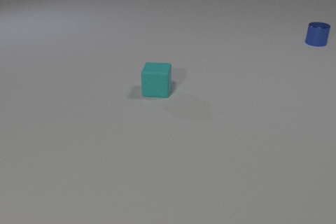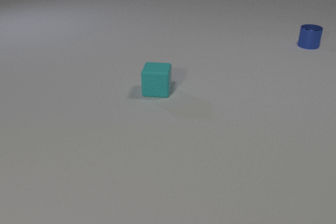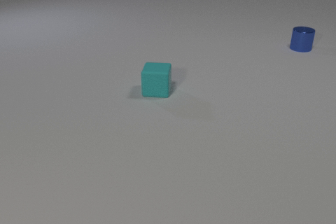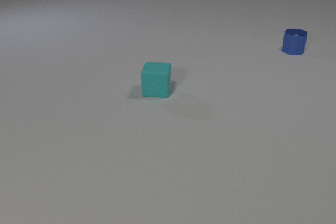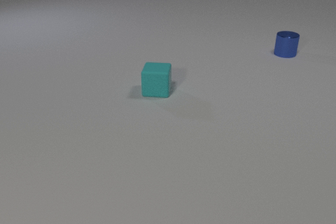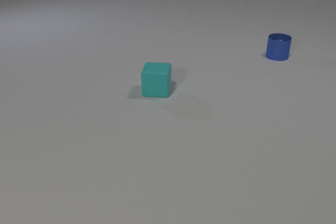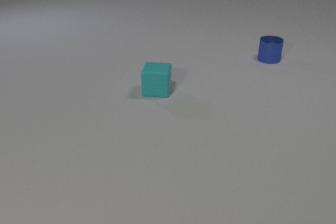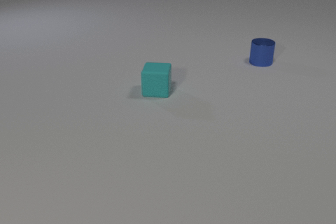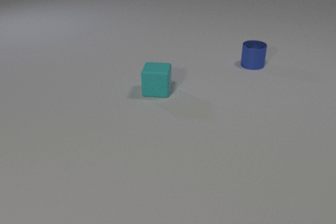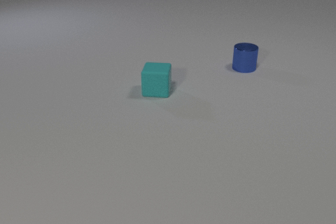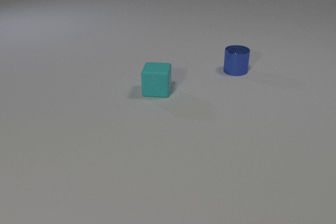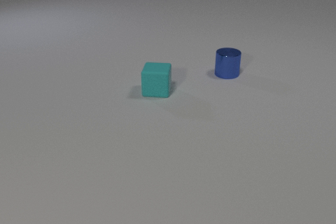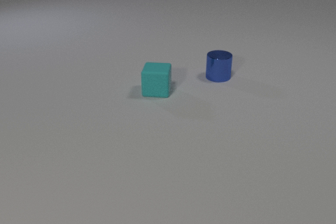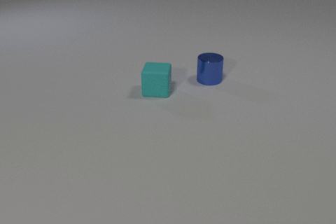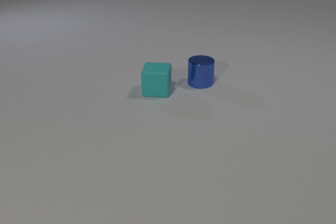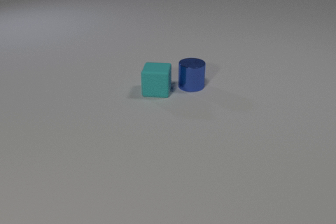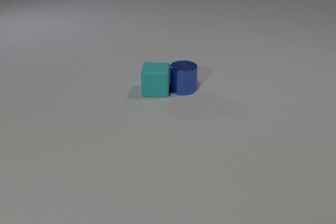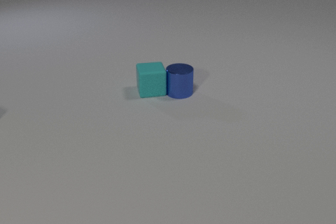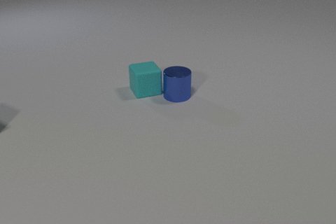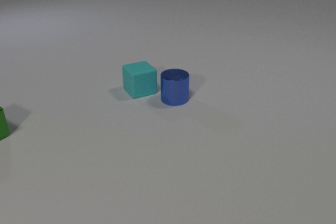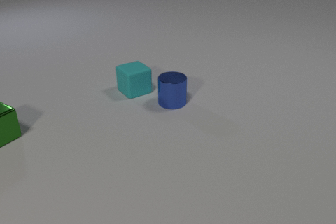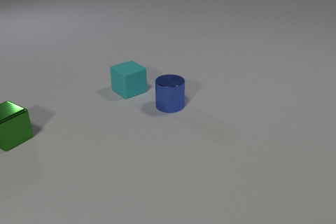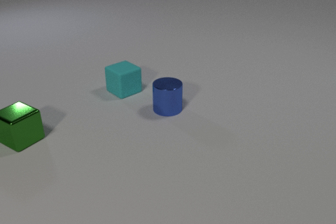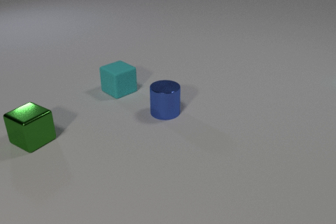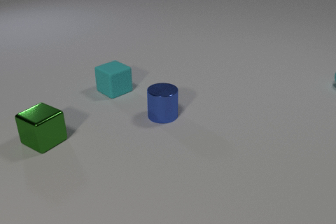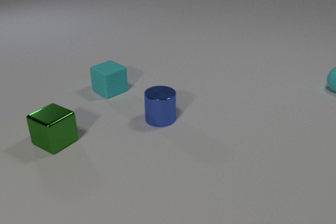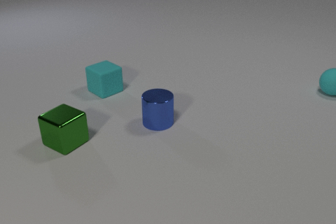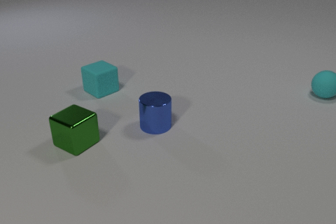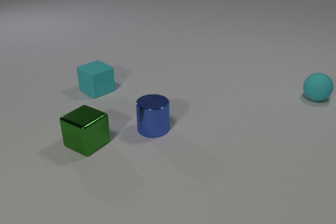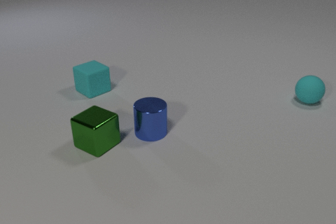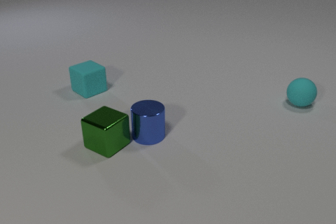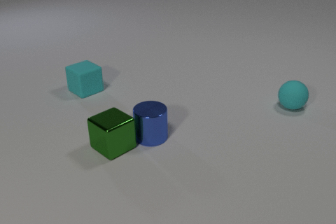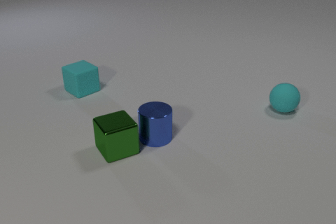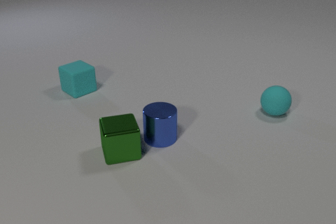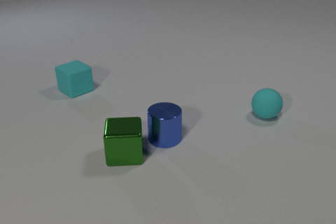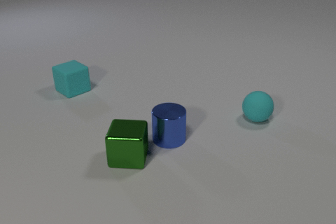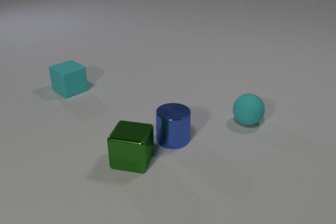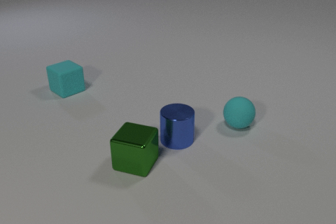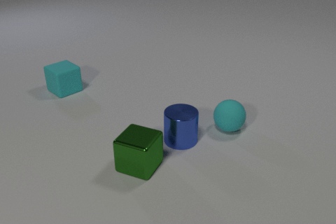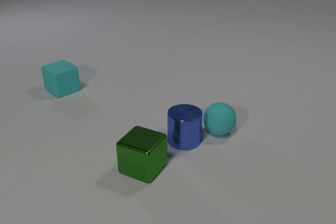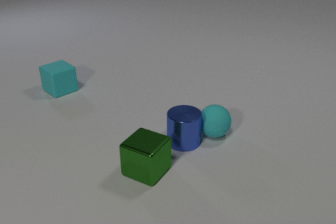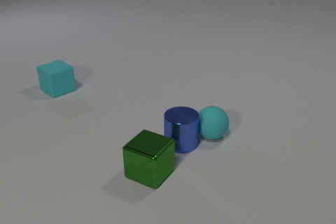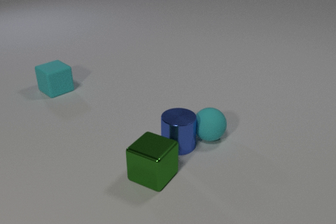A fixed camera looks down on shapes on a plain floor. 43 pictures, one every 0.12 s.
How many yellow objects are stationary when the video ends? 0.
What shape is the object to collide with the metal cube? cylinder.
How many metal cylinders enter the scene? 0.
0.00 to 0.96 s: The blue metal cylinder slides toward the camera and to the left.
0.96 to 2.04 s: The blue metal cylinder slides toward the camera and to the left. The cyan rubber cube slides to the left. The blue metal cylinder and the cyan rubber cube collide.
2.04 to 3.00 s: The blue metal cylinder slides toward the camera. The cyan rubber cube slides to the left, spins so that its near face slides to the right, counterclockwise seen from above. The green metal cube comes in at the left edge, slides to the right and toward the camera. The cyan rubber sphere comes in at the right edge, rolls toward the camera and to the left.
3.00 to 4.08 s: The blue metal cylinder slides toward the camera. The cyan rubber cube slides to the left. The green metal cube slides to the right and toward the camera, spins so that its near face slides to the left, clockwise seen from above. The cyan rubber sphere rolls toward the camera and to the left. The blue metal cylinder and the green metal cube collide.
4.08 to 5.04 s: The blue metal cylinder slides to the right and toward the camera. The cyan rubber cube slides to the left. The green metal cube slides toward the camera and to the right, spins clockwise seen from above by about 30 degrees, its near face sliding to the left. The cyan rubber sphere rolls to the left and toward the camera. The blue metal cylinder and the cyan rubber sphere collide.
